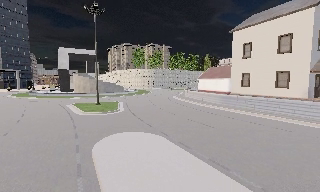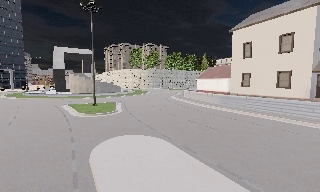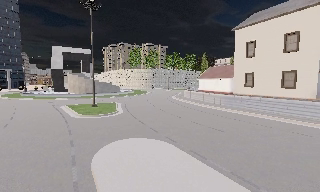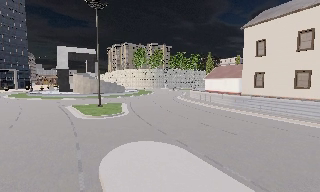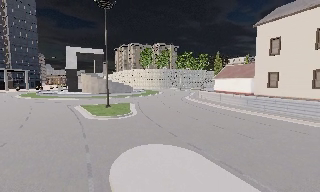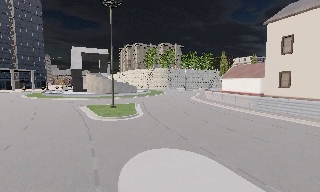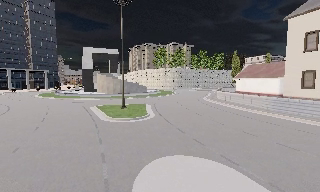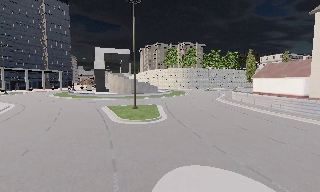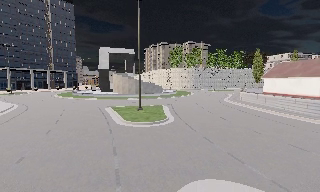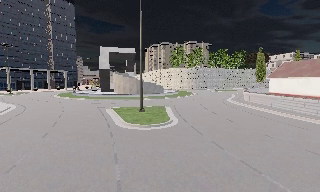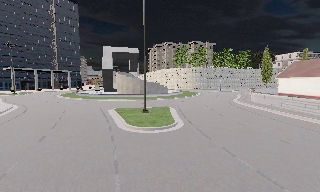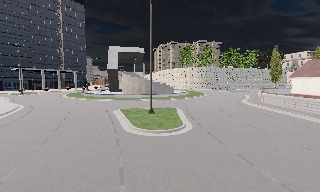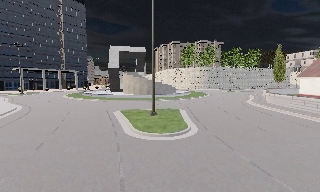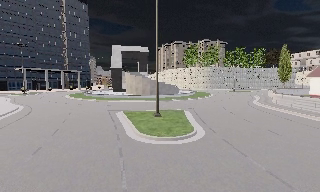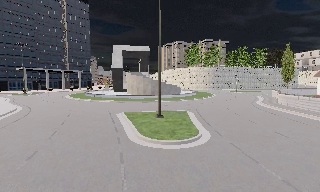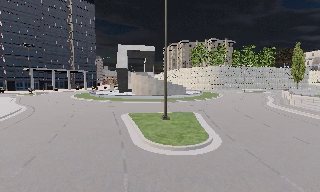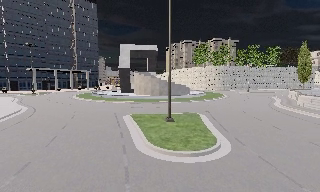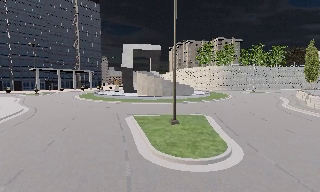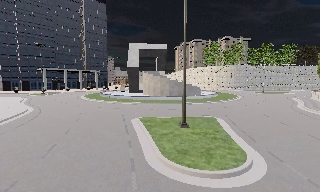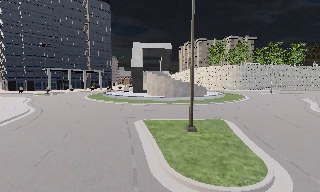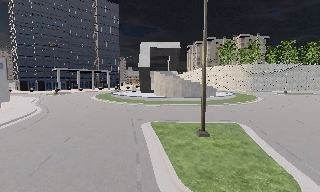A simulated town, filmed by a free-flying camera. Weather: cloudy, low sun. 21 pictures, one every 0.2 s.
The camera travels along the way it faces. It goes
forward.
0.0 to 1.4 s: The camera swings to its left by about 10 degrees, and the scene slides to the right. It travels forward and to its left, about 4 m, so what stands in front looms larger.
1.4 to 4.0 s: The camera pans to its left, which is counterclockwise from overhead, by about 15 degrees. It travels forward, about 9 m, so what stands in front looms larger.
The film runs backward here.
